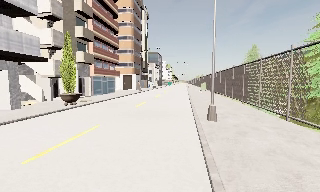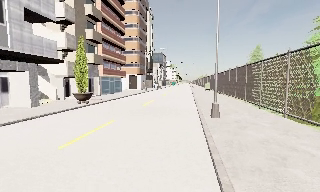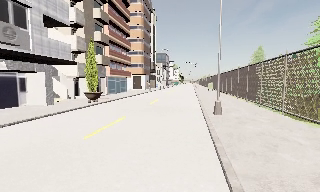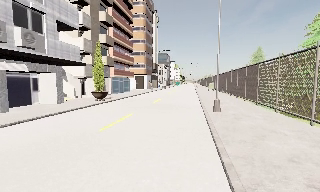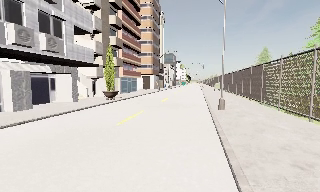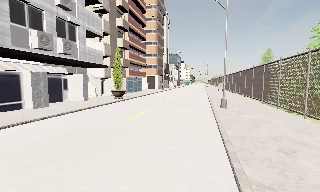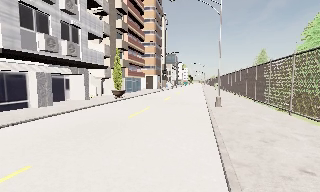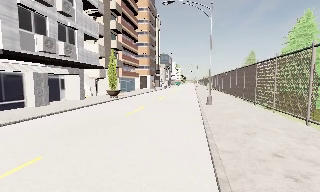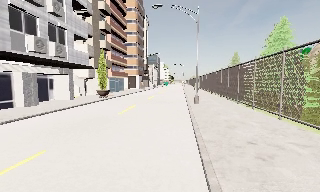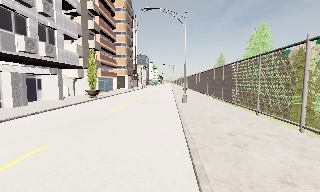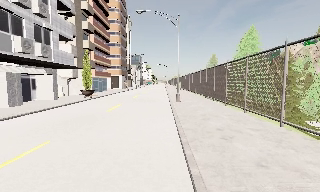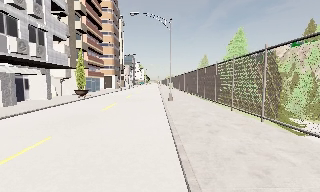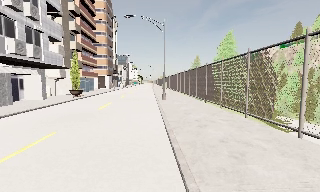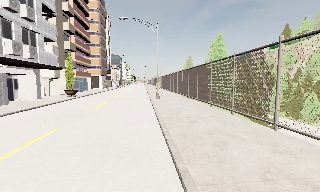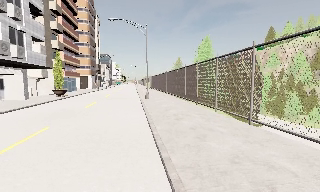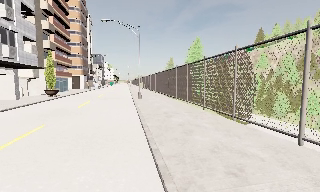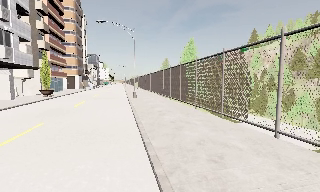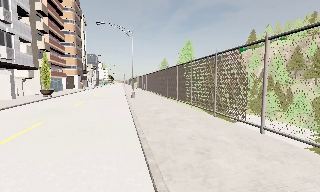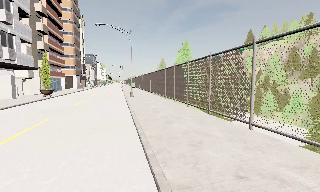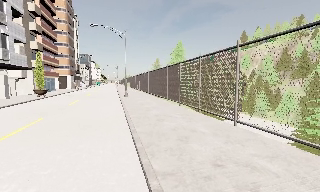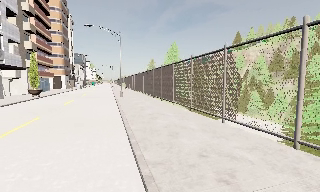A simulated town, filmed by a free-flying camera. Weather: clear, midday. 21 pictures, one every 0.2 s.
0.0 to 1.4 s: The camera travels backward, about 5 m, so what stands in front gets smaller.
1.4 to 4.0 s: The camera pans to its right, which is clockwise from overhead, by about 30 degrees. It travels backward, about 6 m, so what stands in front gets smaller.
The film runs backward here.
